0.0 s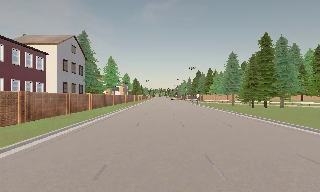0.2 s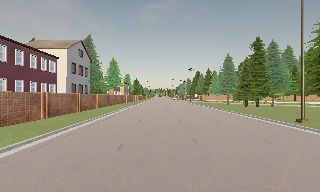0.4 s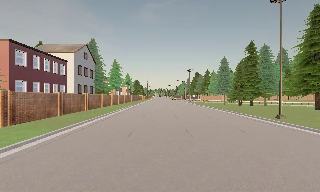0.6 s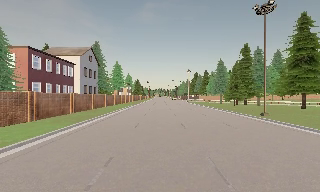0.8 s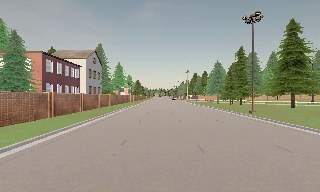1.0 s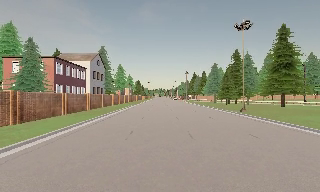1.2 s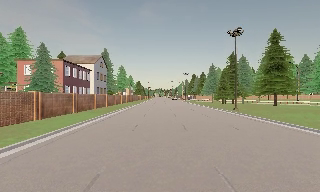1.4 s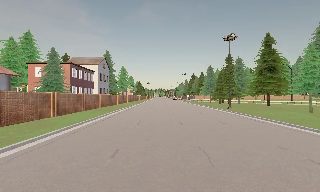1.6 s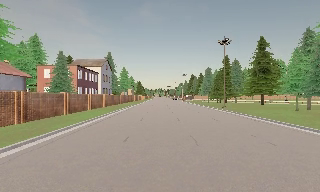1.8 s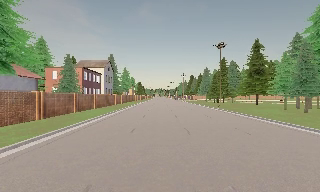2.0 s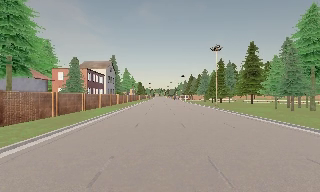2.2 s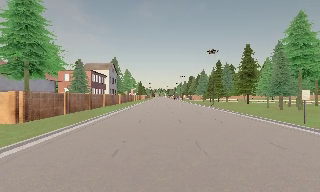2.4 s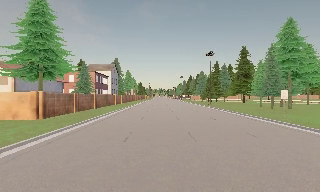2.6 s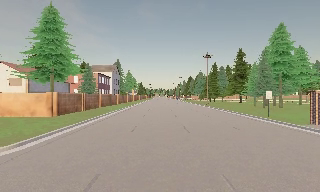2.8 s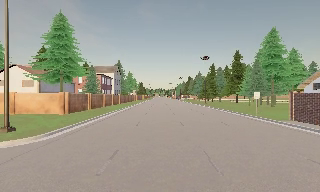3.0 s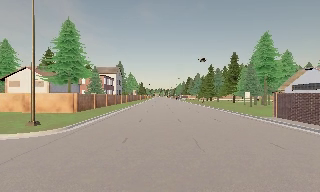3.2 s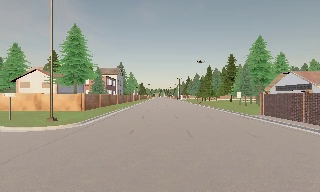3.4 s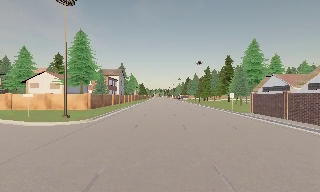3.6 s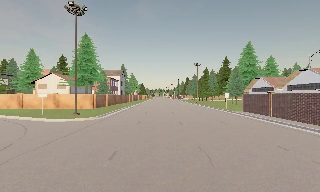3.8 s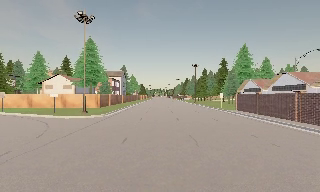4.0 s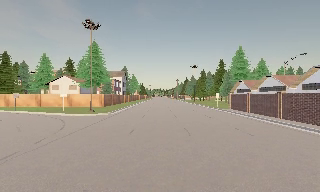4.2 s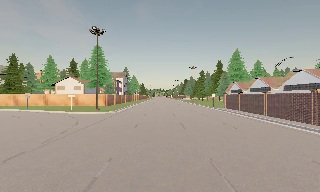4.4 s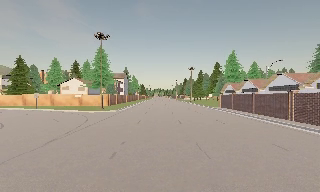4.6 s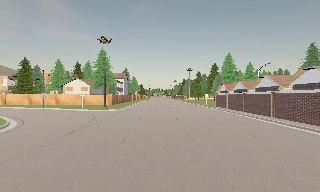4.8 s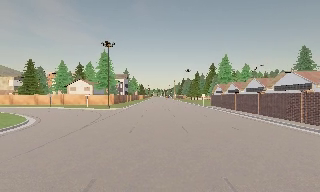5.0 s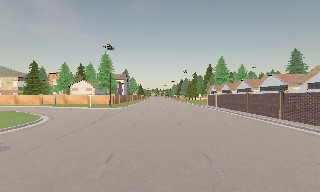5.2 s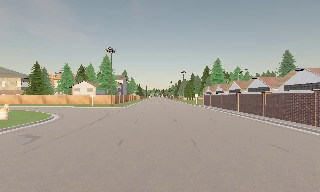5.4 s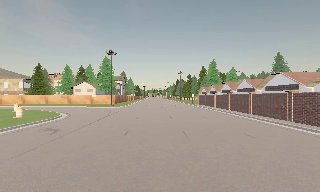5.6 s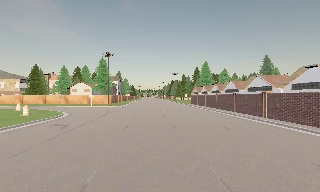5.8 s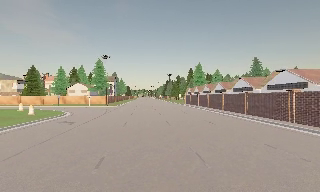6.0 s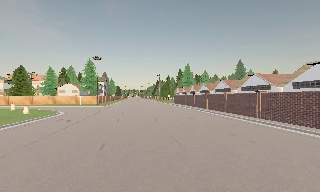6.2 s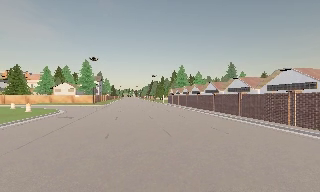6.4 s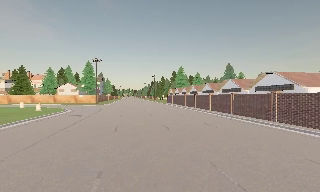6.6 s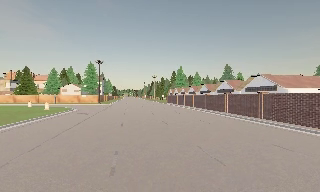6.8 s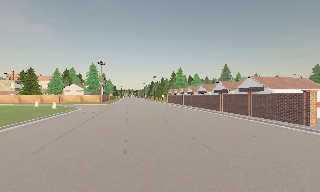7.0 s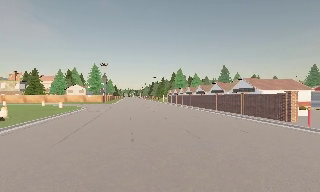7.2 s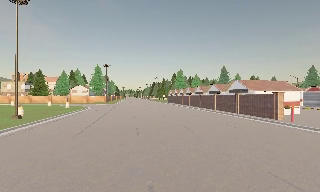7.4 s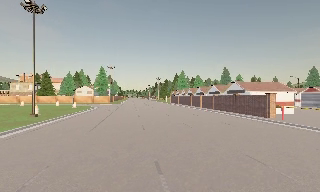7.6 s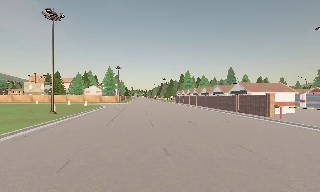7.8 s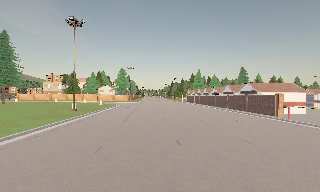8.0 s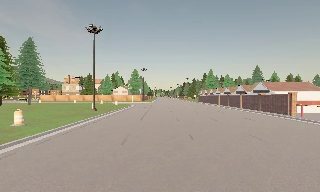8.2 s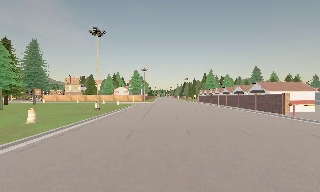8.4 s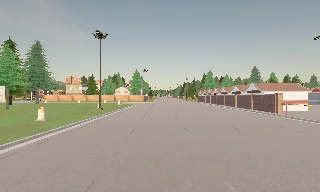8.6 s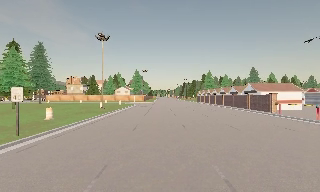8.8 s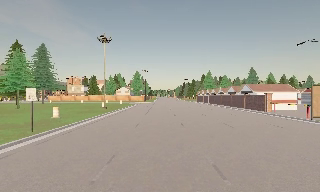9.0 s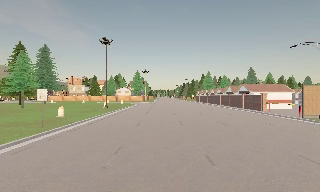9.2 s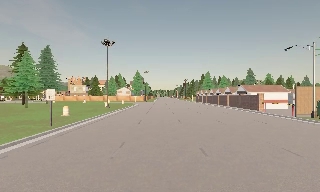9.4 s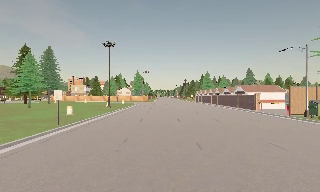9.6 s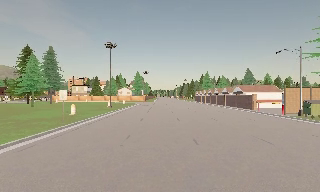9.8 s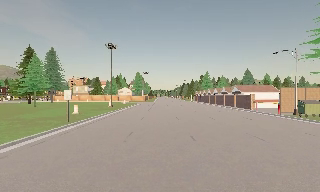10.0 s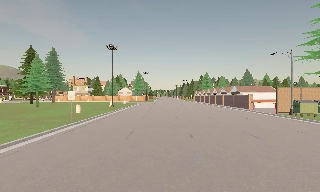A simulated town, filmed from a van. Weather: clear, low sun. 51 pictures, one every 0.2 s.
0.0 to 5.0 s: The camera travels backward, about 50 m, so what stands in front gets smaller.
5.0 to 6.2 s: The camera swings to its right by about 10 degrees, and the scene slides to the left. It travels backward, about 12 m, so what stands in front gets smaller.
6.2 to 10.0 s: The scene slides to the right, as the camera pans about 10 degrees to its left. It travels backward, about 20 m, so what stands in front gets smaller. It loses speed.
The film runs backward here.
